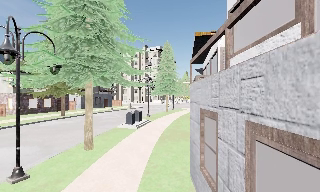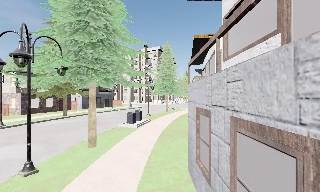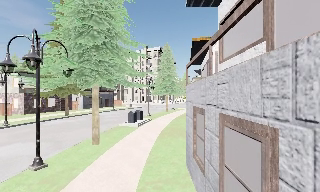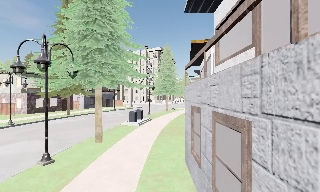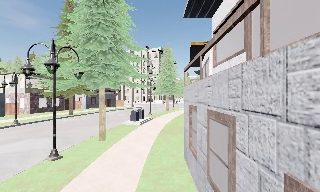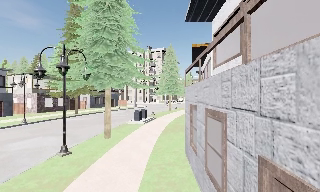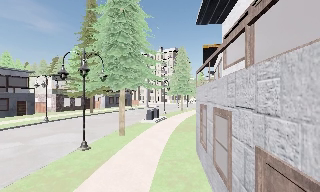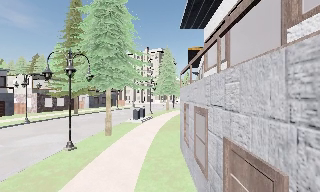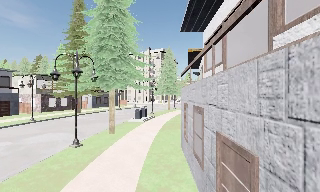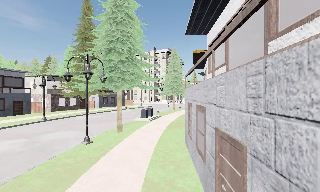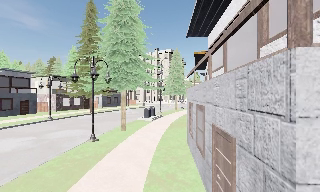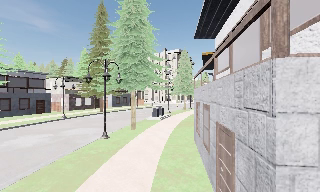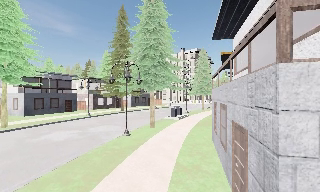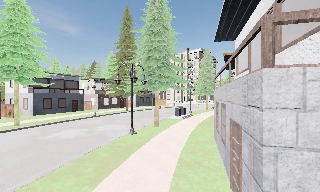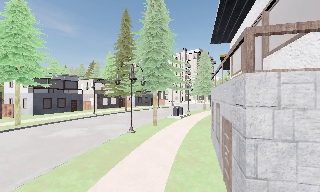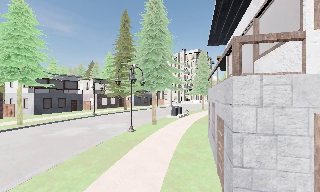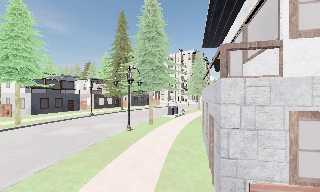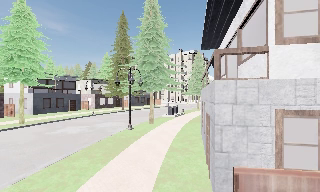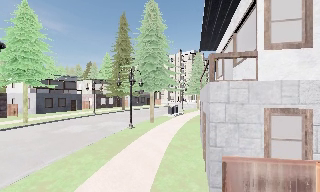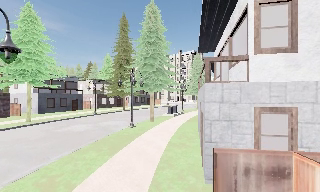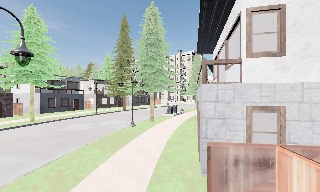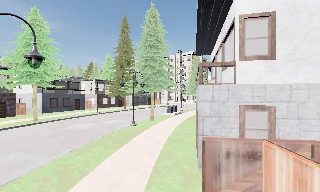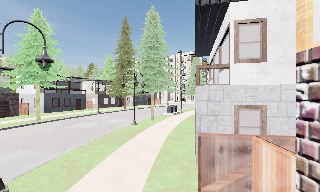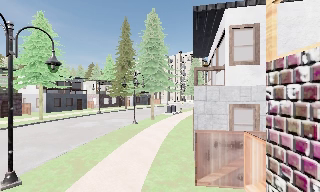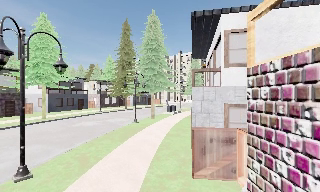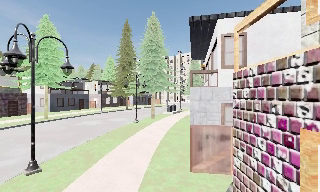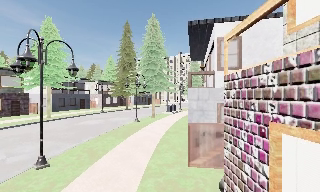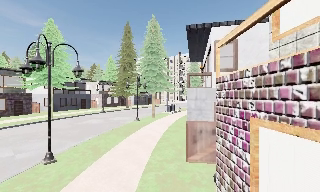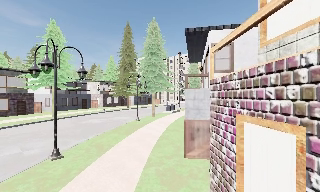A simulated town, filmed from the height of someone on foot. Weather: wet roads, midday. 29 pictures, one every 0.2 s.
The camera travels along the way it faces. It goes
backward.
0.0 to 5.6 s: The camera pans to its left, which is counterclockwise from overhead, by about 15 degrees. It travels backward, about 11 m, so what stands in front gets smaller.
The film runs backward here.
